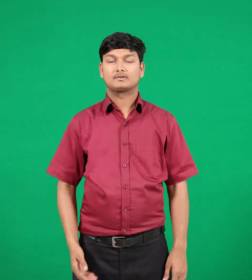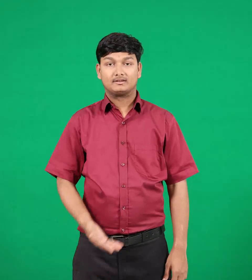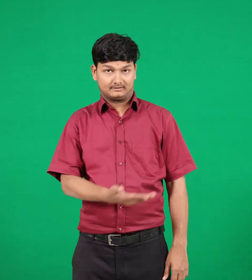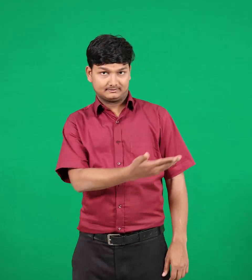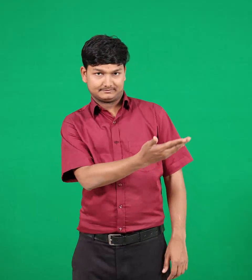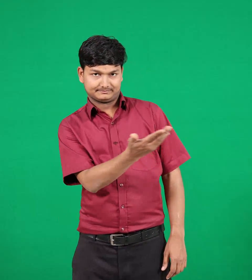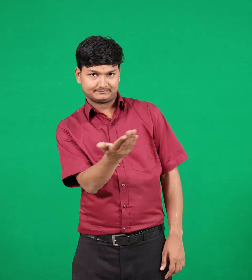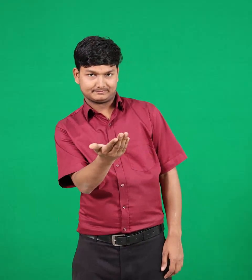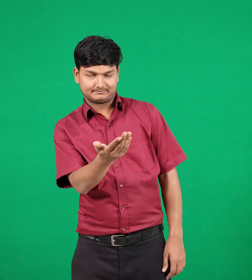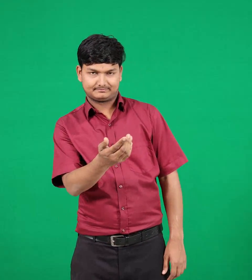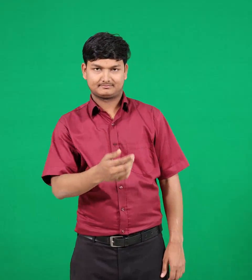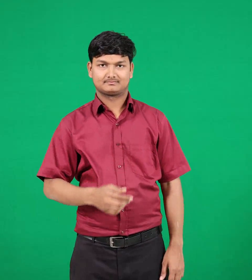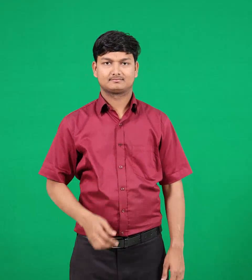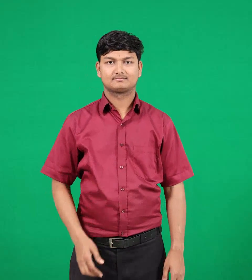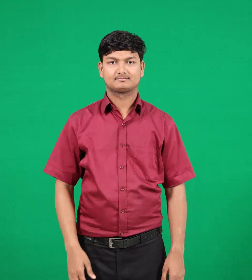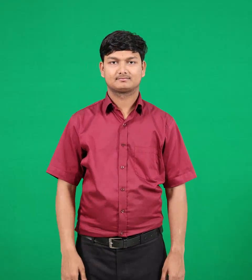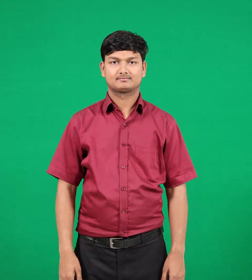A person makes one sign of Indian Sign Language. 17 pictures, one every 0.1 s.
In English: they & them
